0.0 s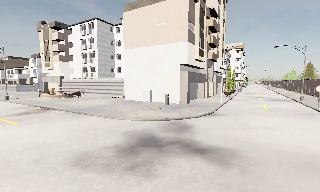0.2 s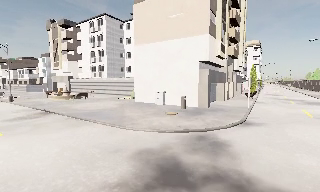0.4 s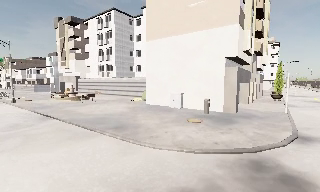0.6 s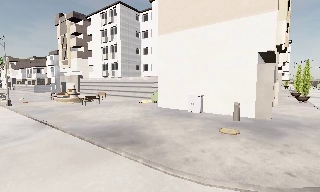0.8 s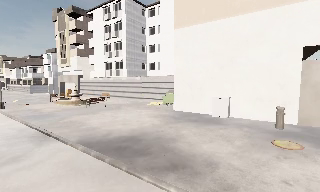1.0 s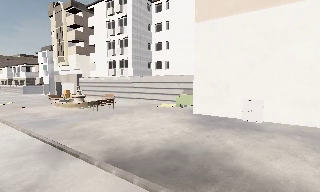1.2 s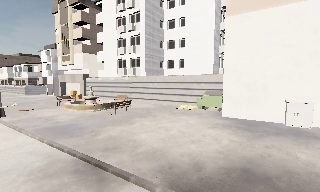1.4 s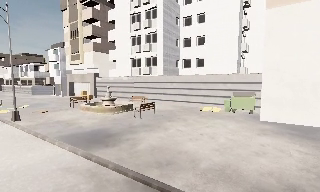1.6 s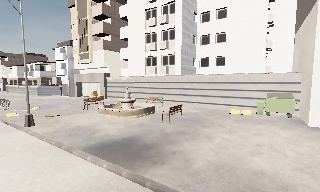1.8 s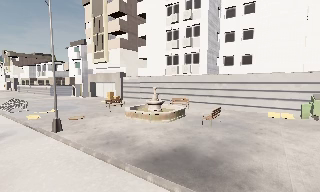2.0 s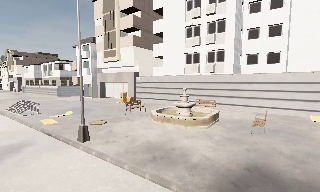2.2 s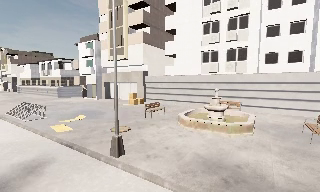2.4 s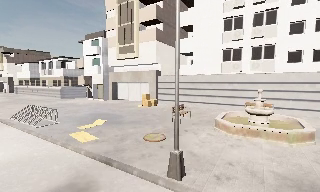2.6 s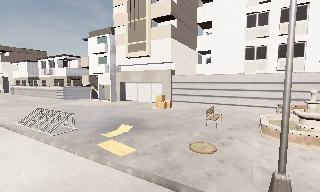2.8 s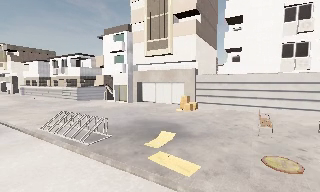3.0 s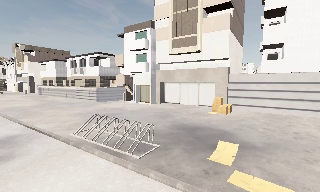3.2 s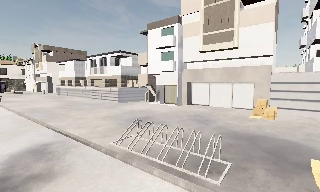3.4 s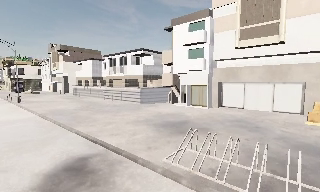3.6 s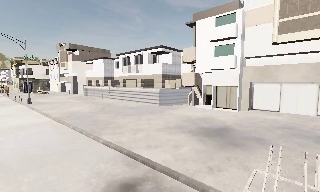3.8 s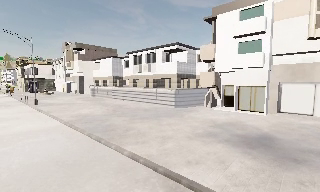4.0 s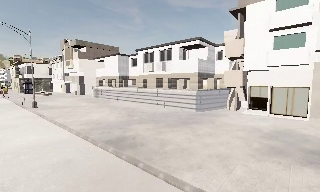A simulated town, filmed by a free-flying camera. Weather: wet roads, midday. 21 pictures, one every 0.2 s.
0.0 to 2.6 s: The camera travels to its left and forward, about 30 m, so close, fixed things drift to the right.
2.6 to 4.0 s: The camera swings to its left by about 10 degrees, and the scene slides to the right. It travels to its left and forward, about 16 m, so close, fixed things drift to the right.
The film runs forward here.
